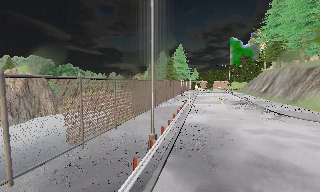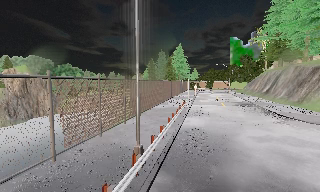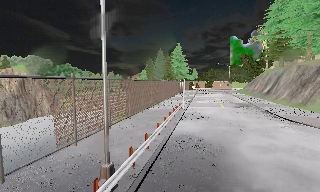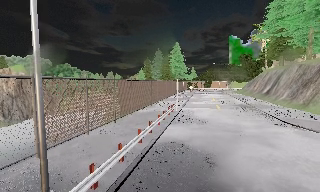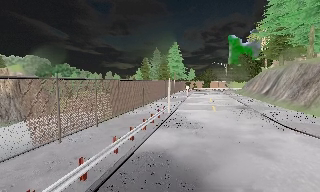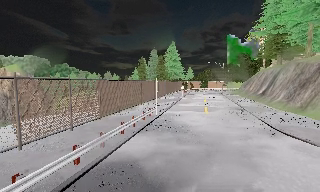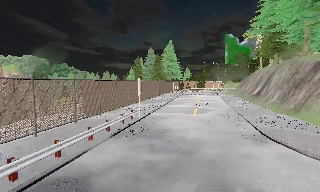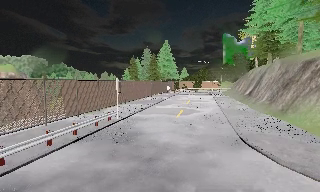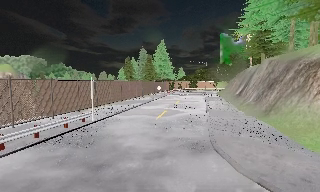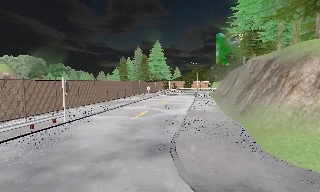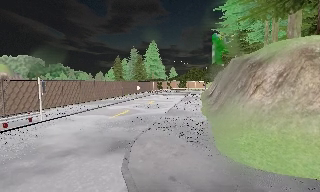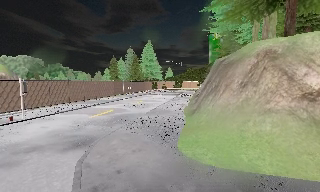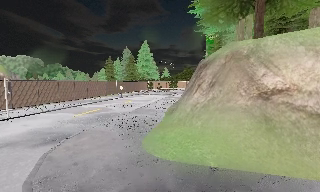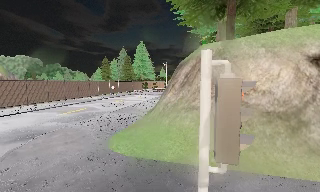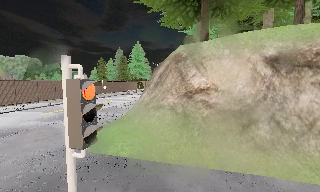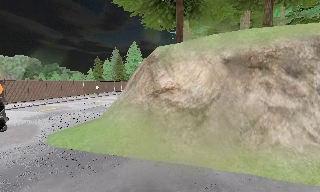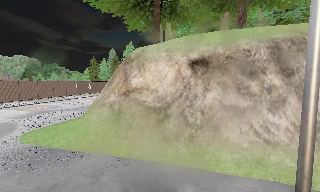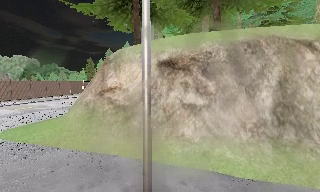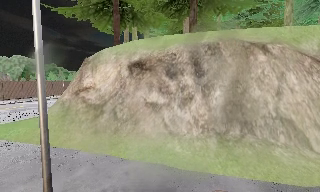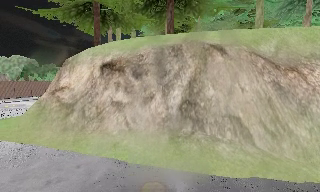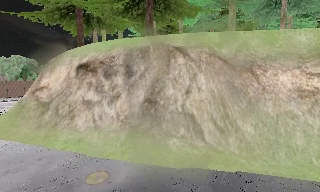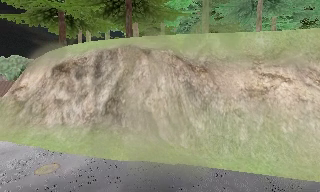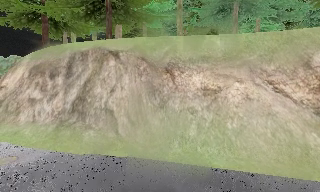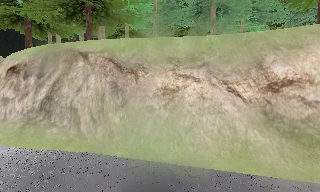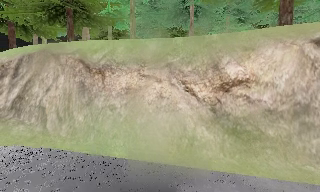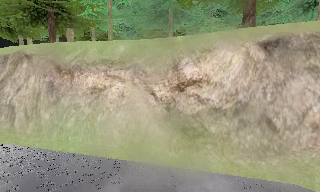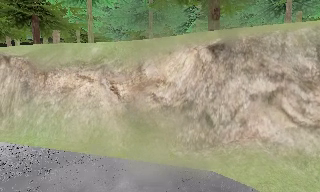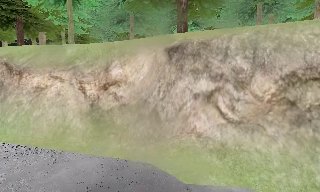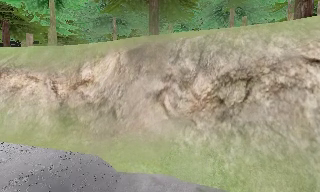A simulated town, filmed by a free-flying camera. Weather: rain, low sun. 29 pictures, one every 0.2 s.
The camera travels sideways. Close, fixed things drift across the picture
to the left.
0.0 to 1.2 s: The camera travels forward and to its right, about 8 m, so what stands in front looms larger.
1.2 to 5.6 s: The camera travels to its right, about 40 m, so close, fixed things drift to the left.
The film runs backward here.
